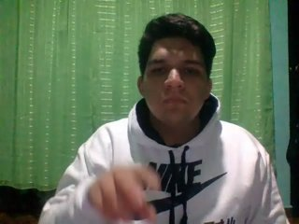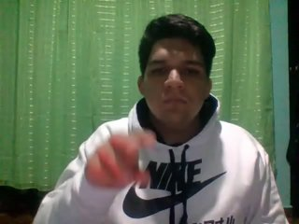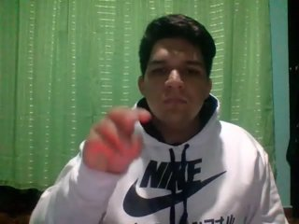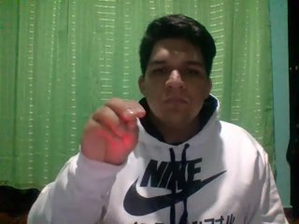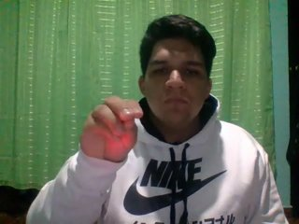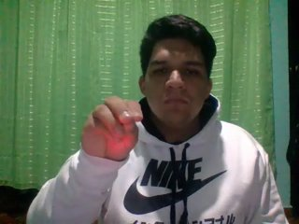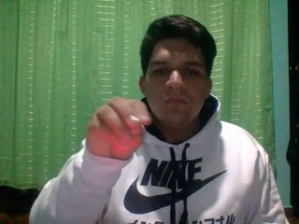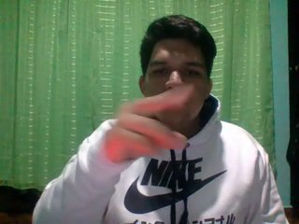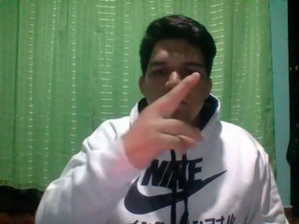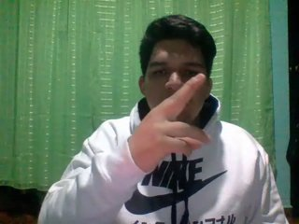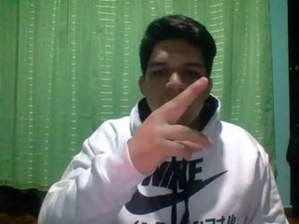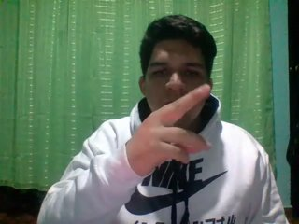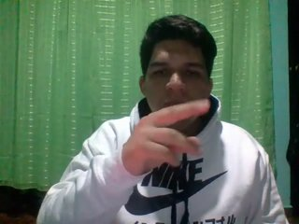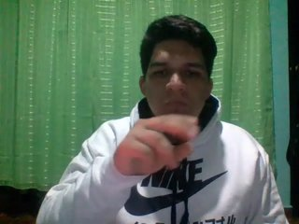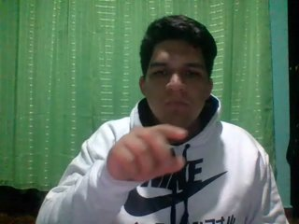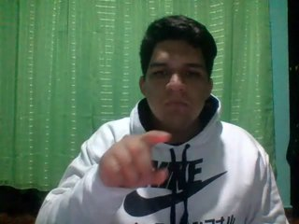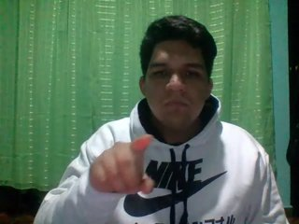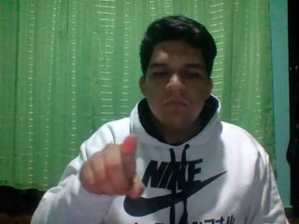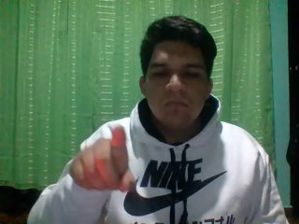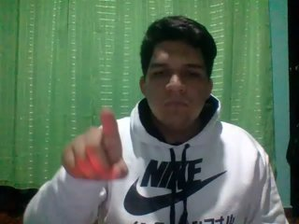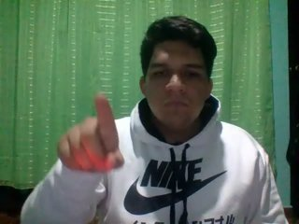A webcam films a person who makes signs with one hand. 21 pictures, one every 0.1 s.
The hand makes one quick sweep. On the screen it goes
to the right.
0.2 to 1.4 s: On the screen the hand sweeps to the right. The name of the sign: Throw left.
1.5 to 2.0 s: Pointing with one finger.
